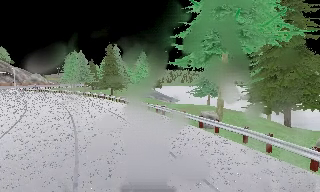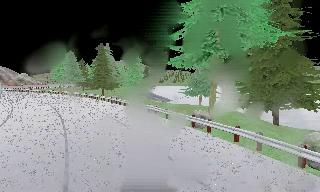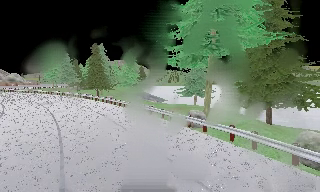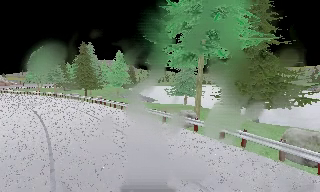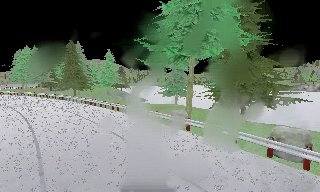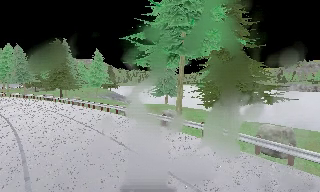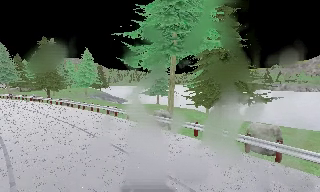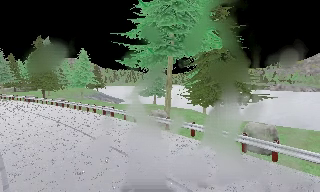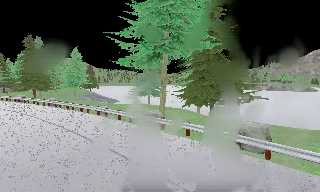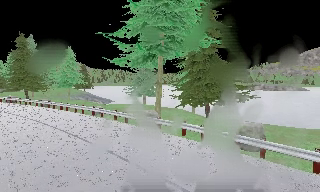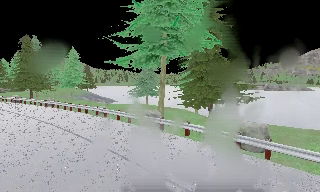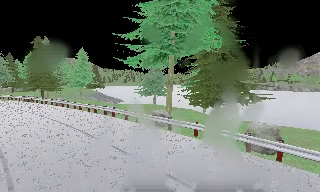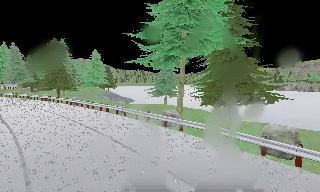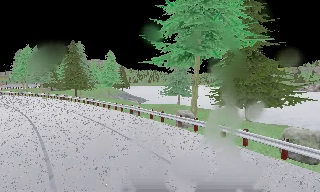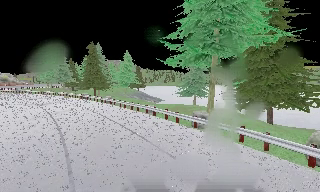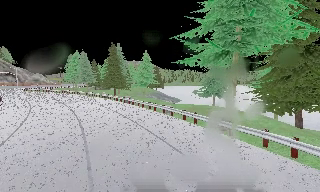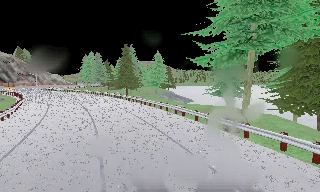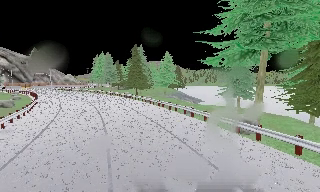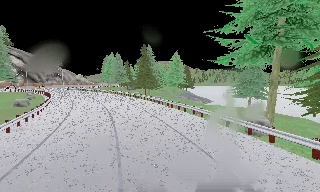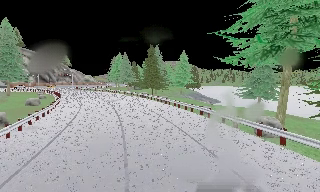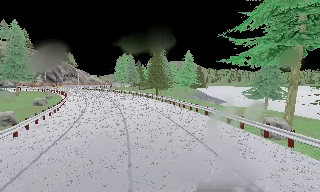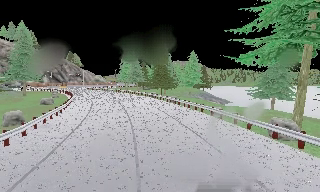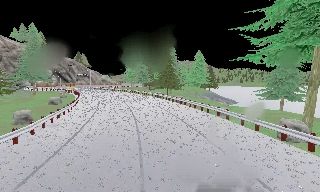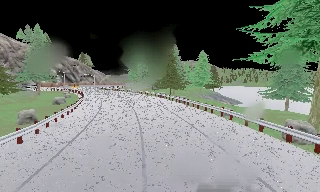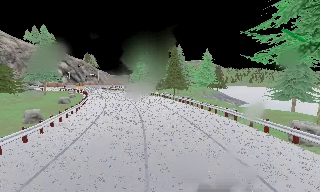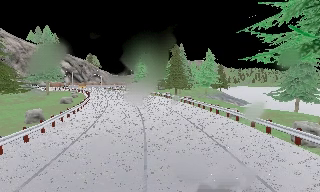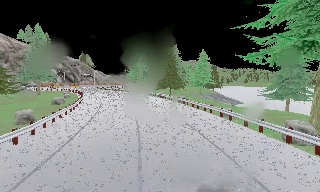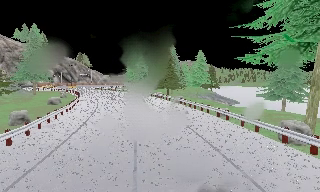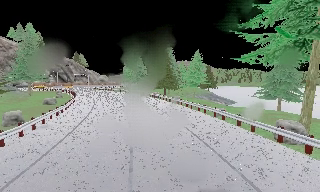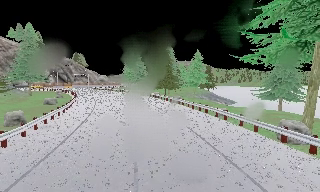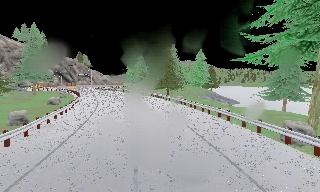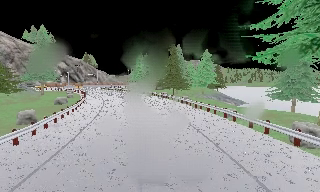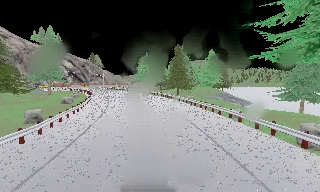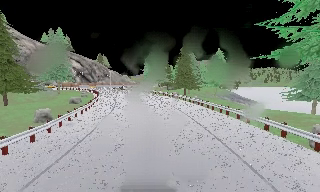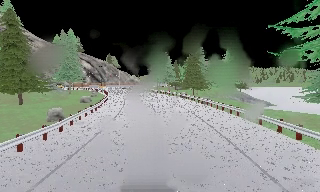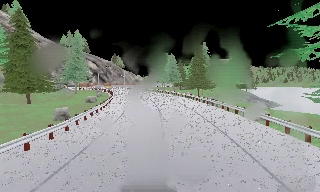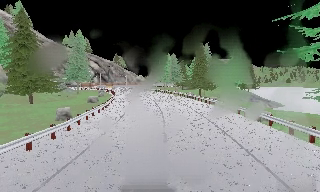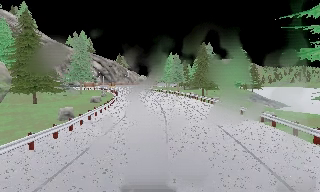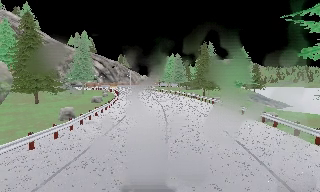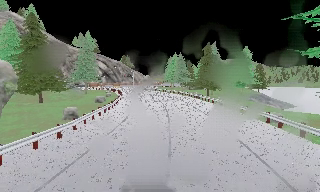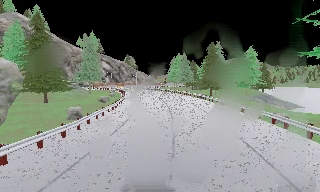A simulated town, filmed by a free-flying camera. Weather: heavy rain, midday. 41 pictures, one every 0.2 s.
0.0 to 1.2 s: The camera pans to its right, which is clockwise from overhead, by about 20 degrees.
1.2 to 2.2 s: The camera shifts only a little, or ends up much as it began.
2.2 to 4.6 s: The scene slides to the right, as the camera pans about 40 degrees to its left. It travels forward, about 0.5 m.
4.6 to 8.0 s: The camera swings to its left by about 15 degrees, and the scene slides to the right. It travels forward, about 1 m, so what stands in front looms larger.
The film runs forward here.
